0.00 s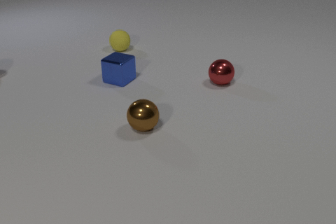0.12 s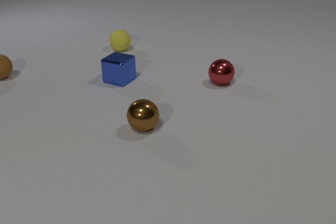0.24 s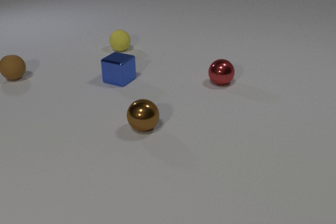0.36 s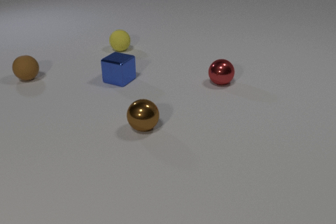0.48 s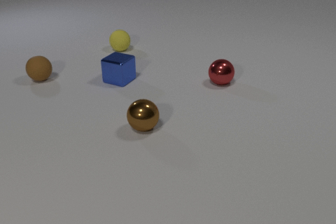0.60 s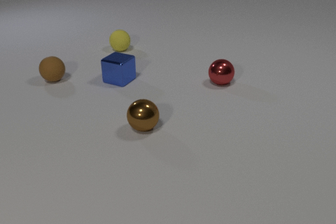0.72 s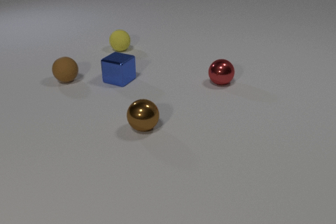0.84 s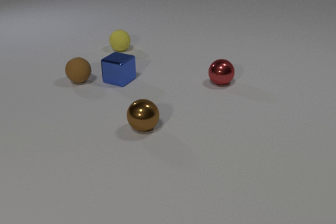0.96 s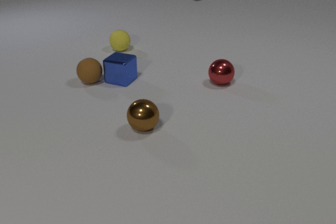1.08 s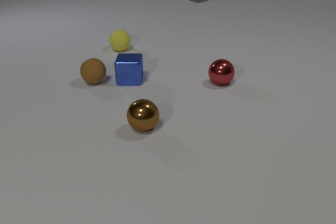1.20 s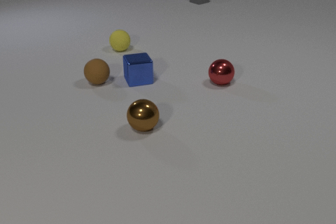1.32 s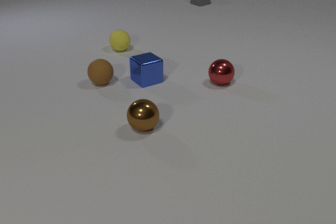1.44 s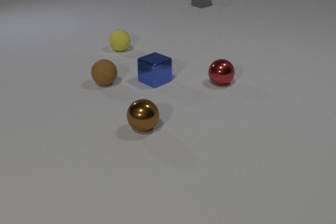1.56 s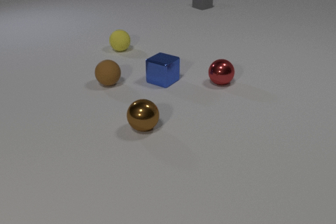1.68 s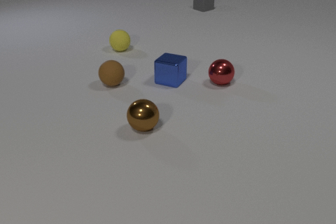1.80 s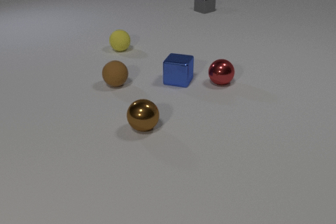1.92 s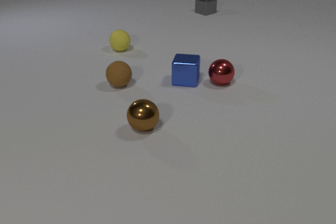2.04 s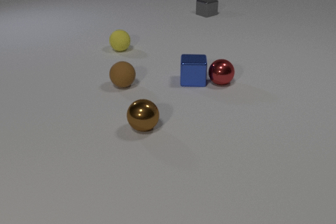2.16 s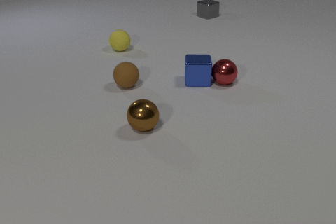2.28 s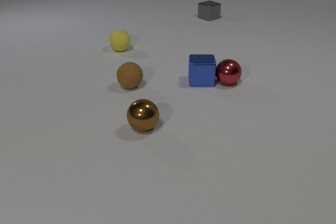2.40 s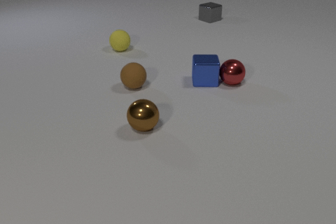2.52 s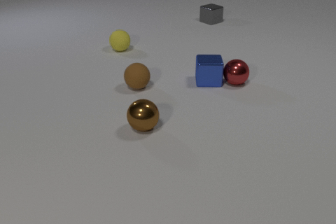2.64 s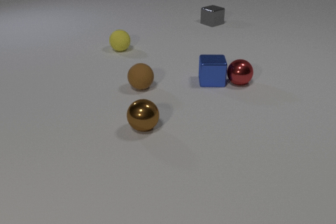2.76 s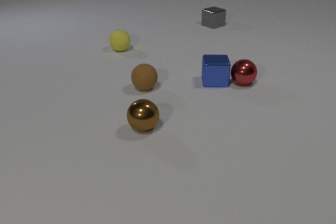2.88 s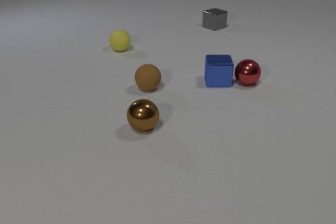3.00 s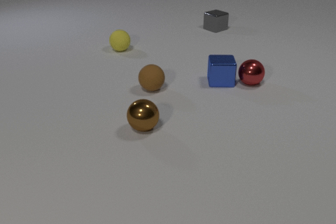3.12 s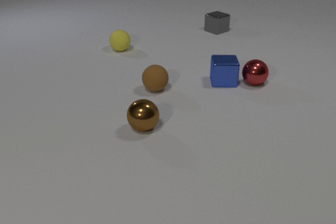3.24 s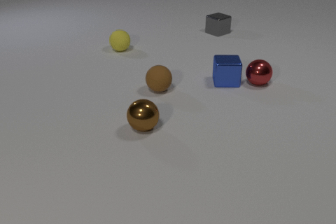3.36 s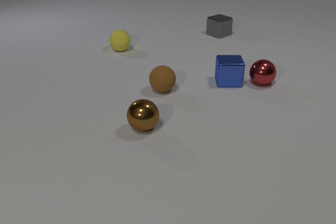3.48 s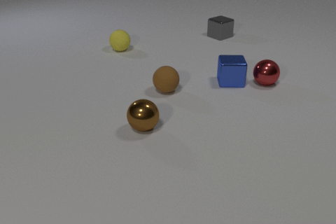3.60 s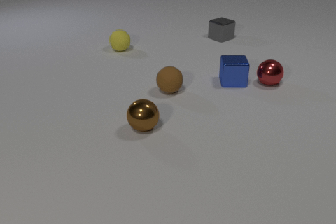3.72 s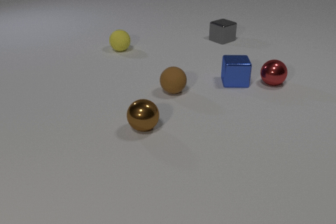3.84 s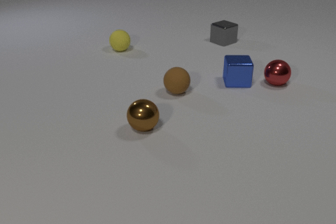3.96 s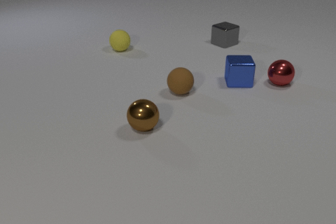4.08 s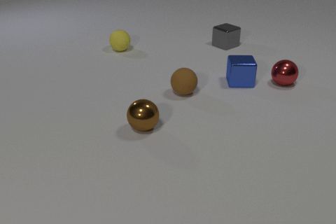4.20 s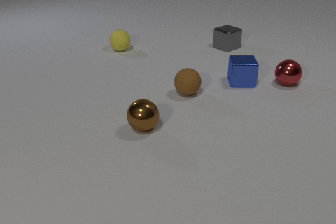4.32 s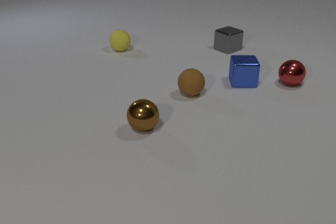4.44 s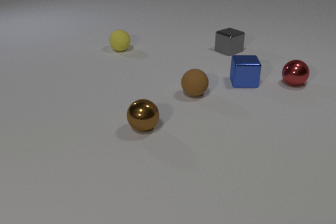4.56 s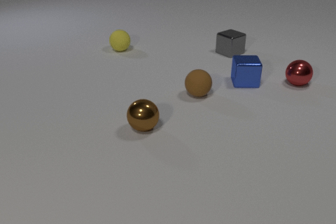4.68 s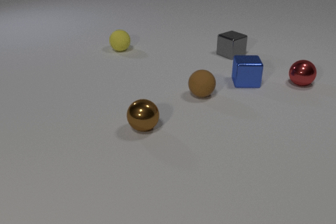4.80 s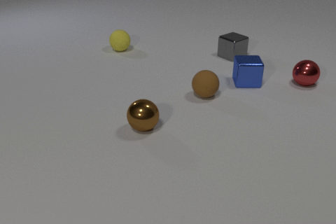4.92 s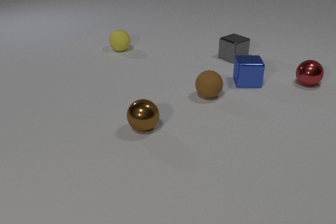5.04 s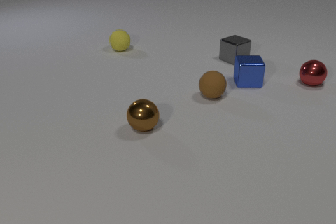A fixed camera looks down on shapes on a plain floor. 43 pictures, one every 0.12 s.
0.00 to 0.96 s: The brown rubber sphere comes in at the left edge, rolls to the right and toward the camera. The gray metal cube comes in at the top edge, slides toward the camera. The brown rubber sphere and the blue metal cube collide.
0.96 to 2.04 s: The brown rubber sphere rolls to the right and toward the camera. The blue metal cube slides to the right, spins so that its near face slides to the right, counterclockwise seen from above. The gray metal cube slides toward the camera.
2.04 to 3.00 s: The brown rubber sphere rolls to the right. The blue metal cube slides to the right. The red metal sphere rolls to the right. The gray metal cube slides toward the camera. The blue metal cube and the red metal sphere collide.
3.00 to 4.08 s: The brown rubber sphere rolls to the right. The blue metal cube slides to the right. The red metal sphere rolls to the right. The gray metal cube slides toward the camera.
4.08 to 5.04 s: The brown rubber sphere rolls to the right. The blue metal cube slides to the right. The red metal sphere rolls to the right. The gray metal cube slides toward the camera.
What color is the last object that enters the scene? gray.
What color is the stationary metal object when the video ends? brown.
Are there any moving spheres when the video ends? yes.
